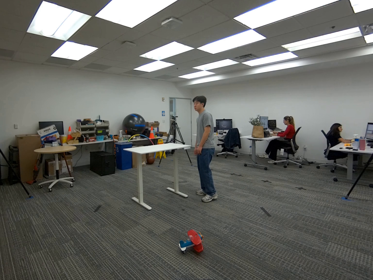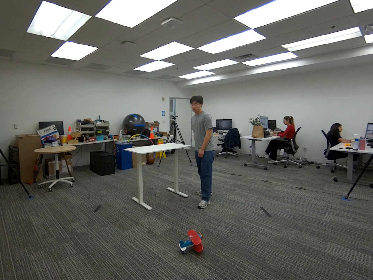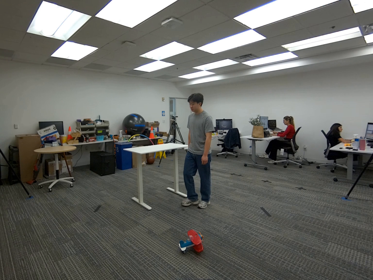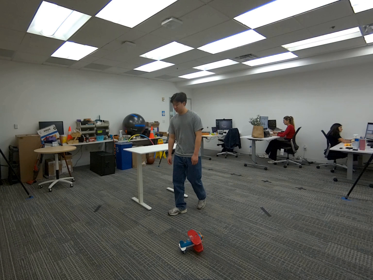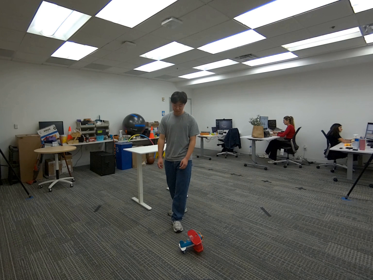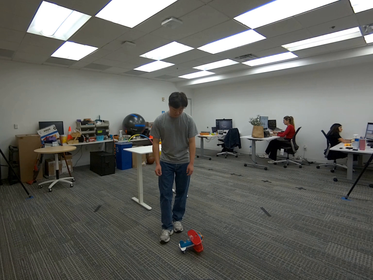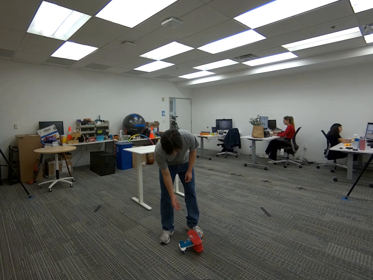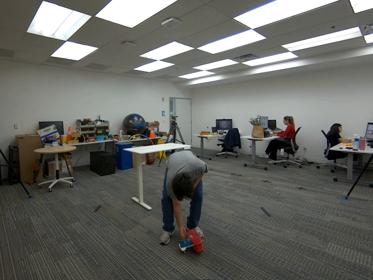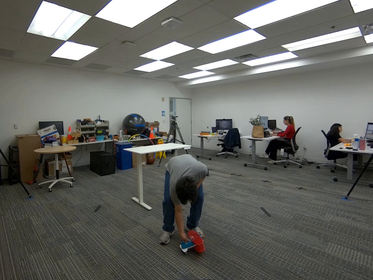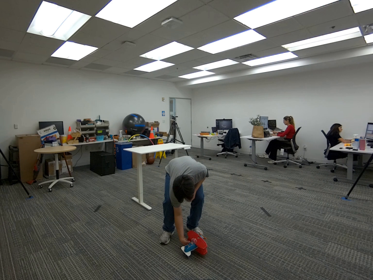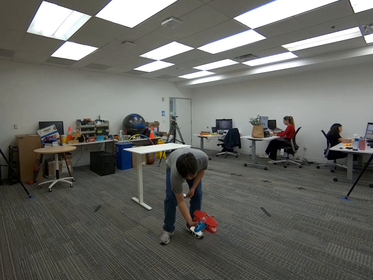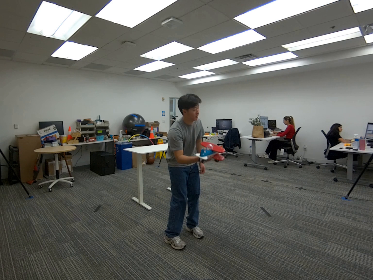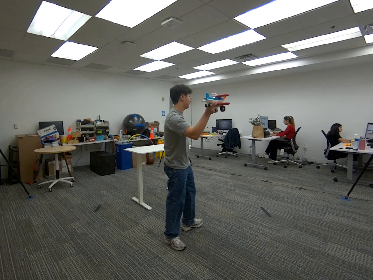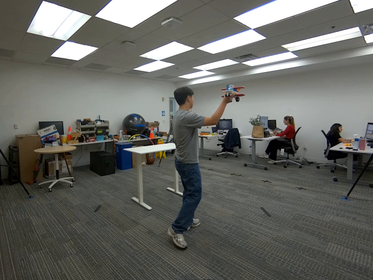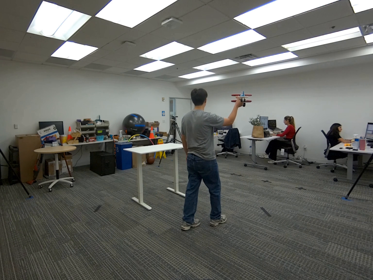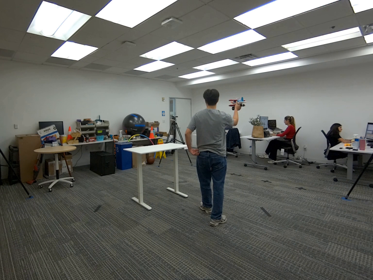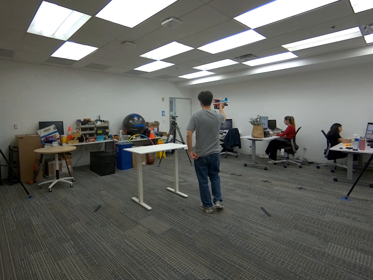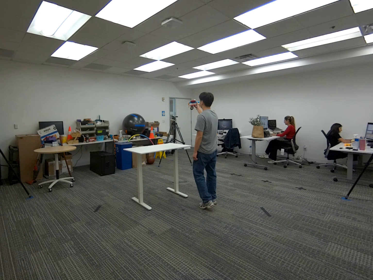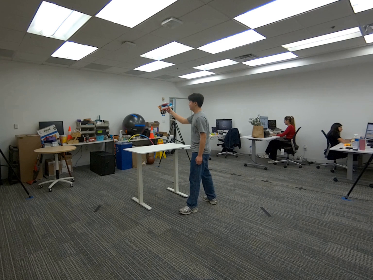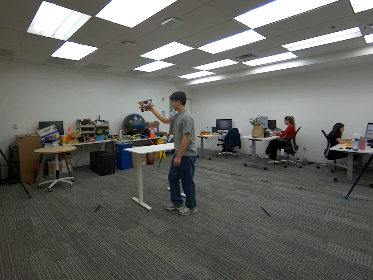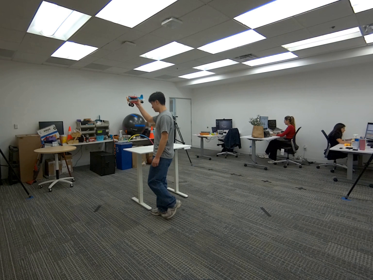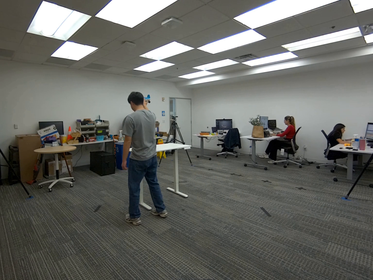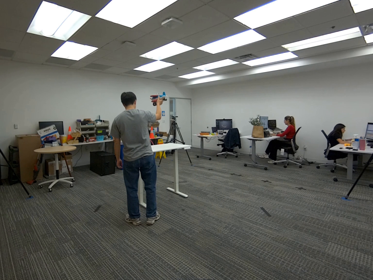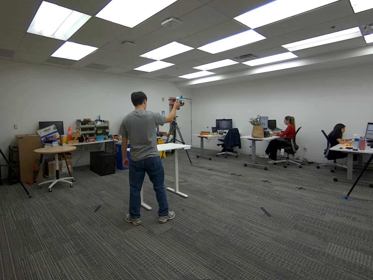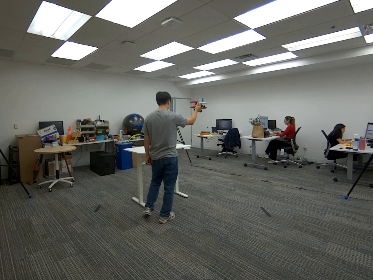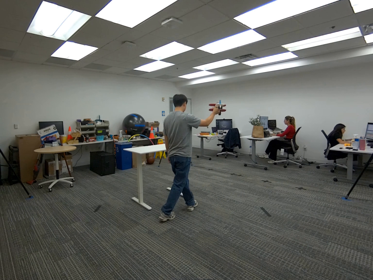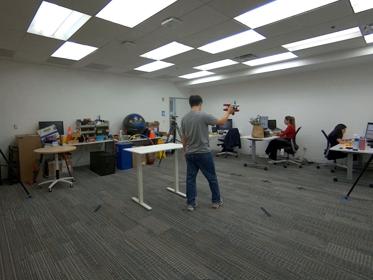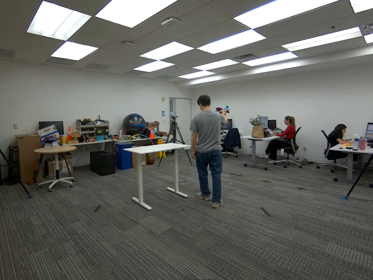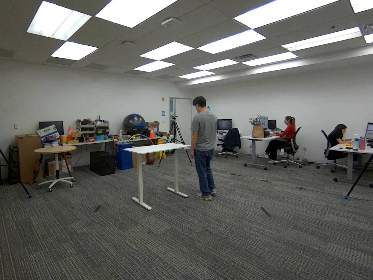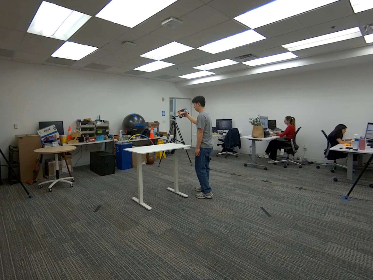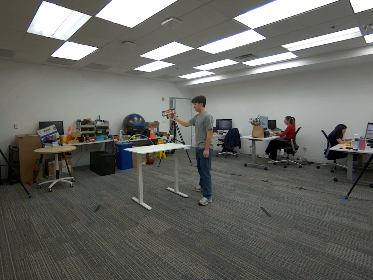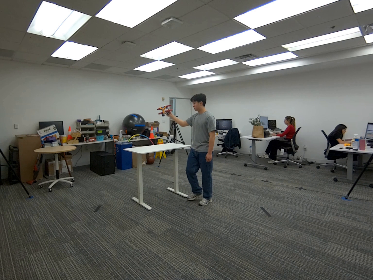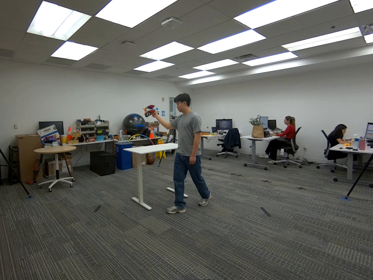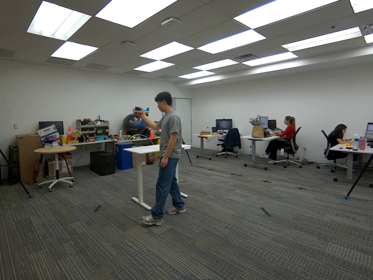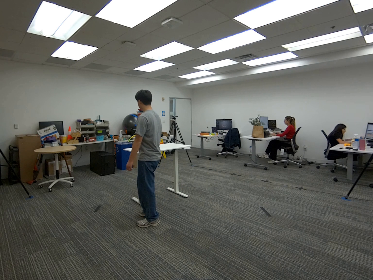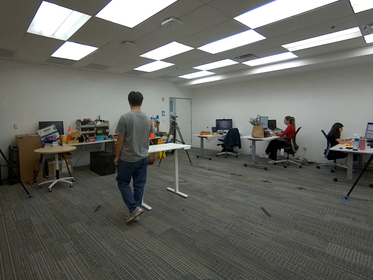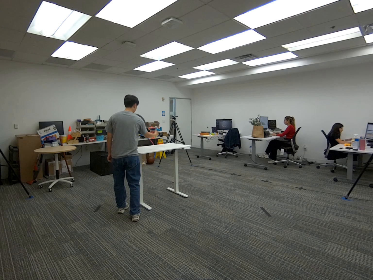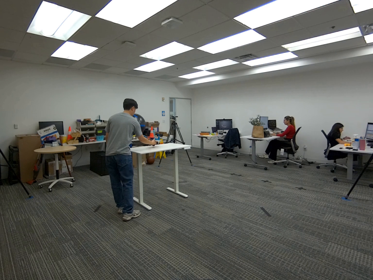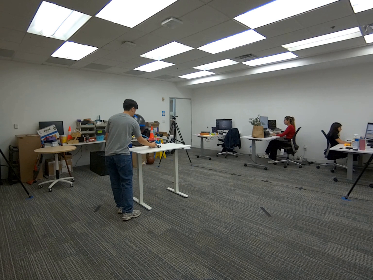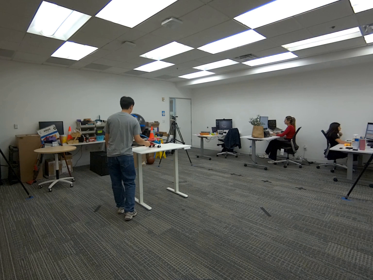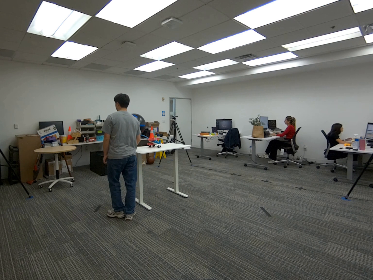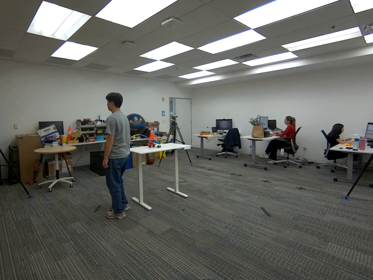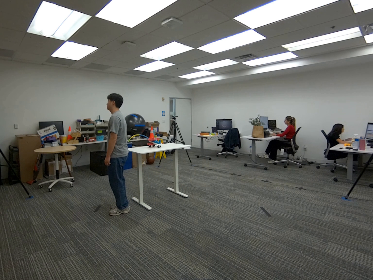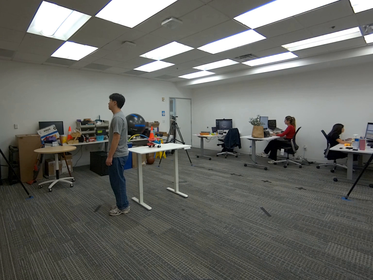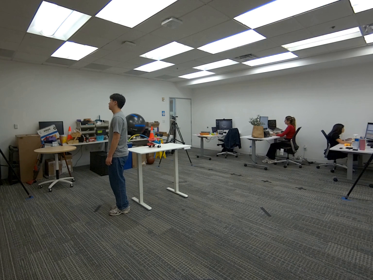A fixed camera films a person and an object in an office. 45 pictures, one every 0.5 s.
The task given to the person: Walk to the toy airplane on the ground, pick it up with your right hand, hold it in the air, walk to the white desk, and place the airplane on the desk.
